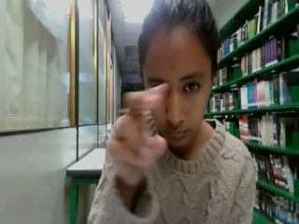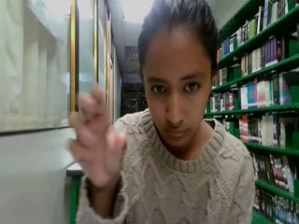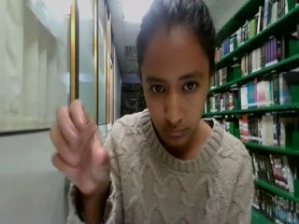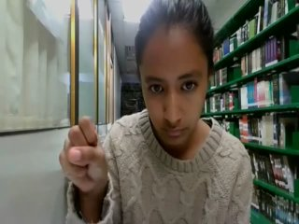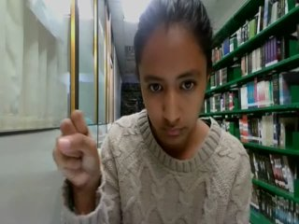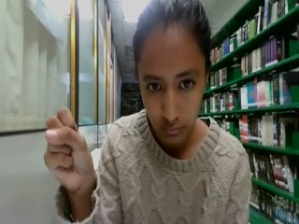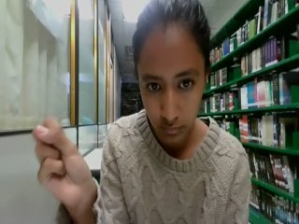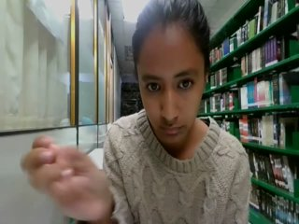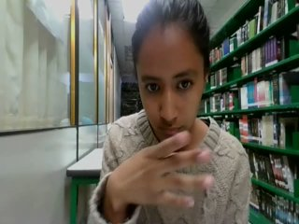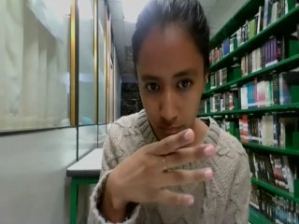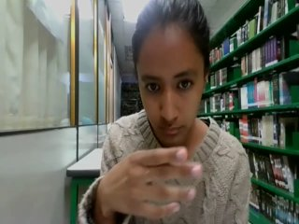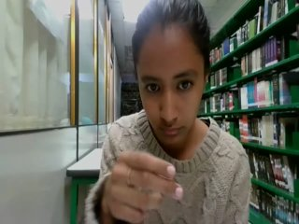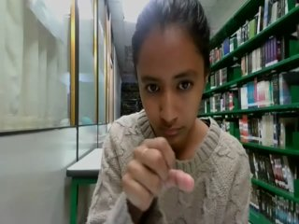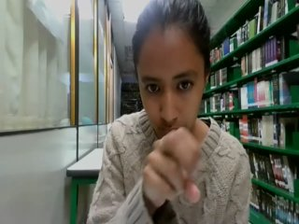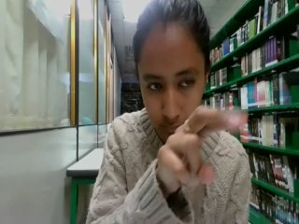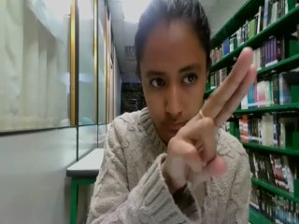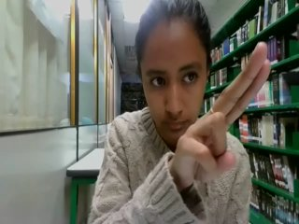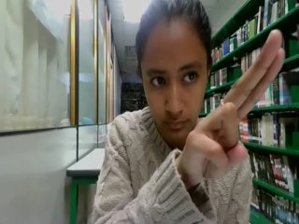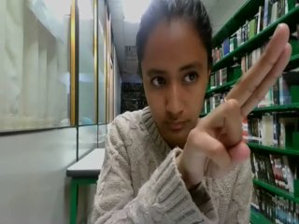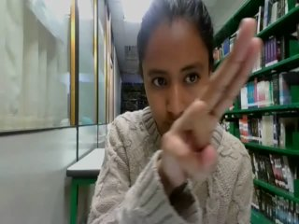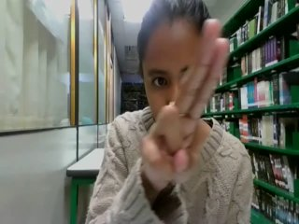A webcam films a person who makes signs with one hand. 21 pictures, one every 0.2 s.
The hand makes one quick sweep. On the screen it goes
to the right.
0.2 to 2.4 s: On the screen the hand sweeps to the right. The name of the sign: Throw left.
2.5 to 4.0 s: Pointing with two fingers.
